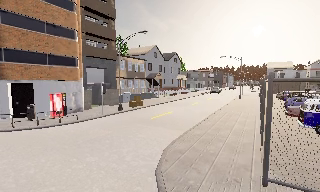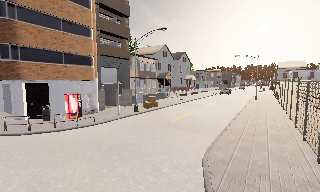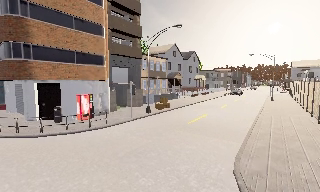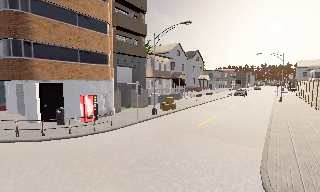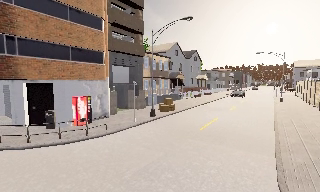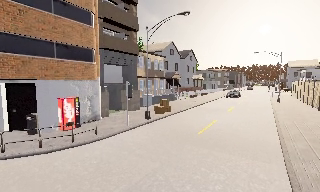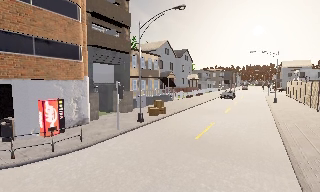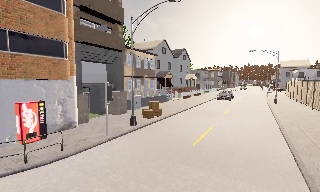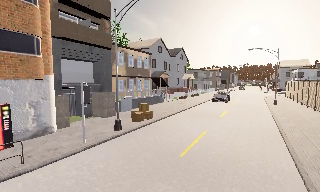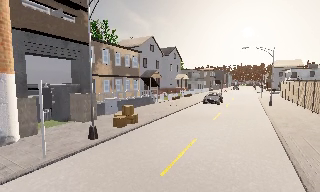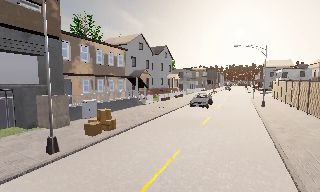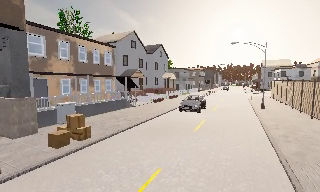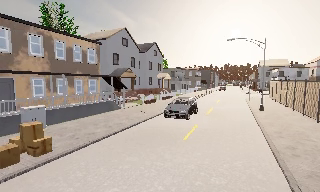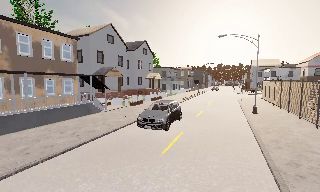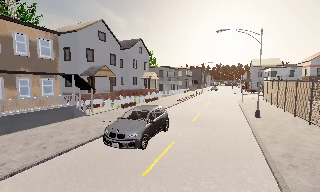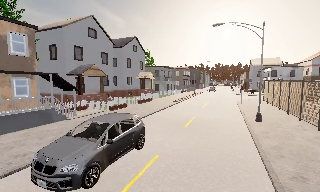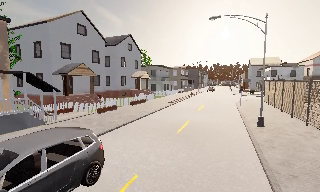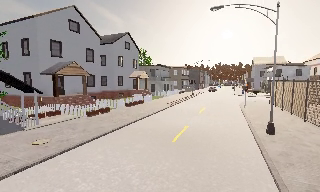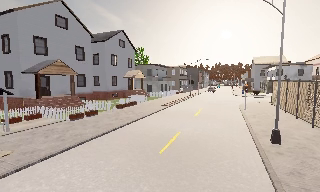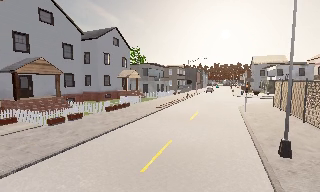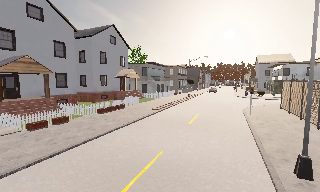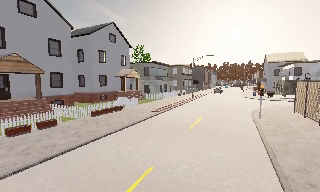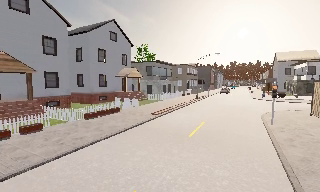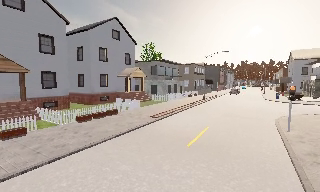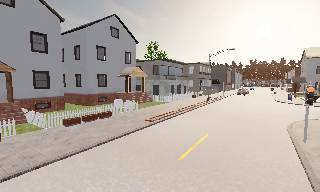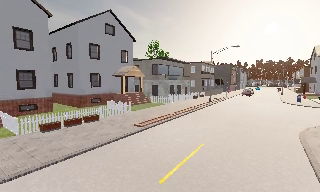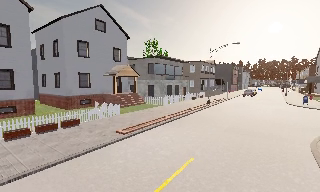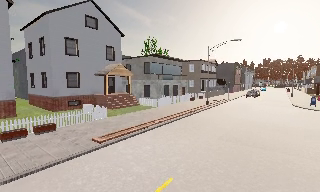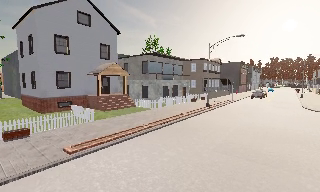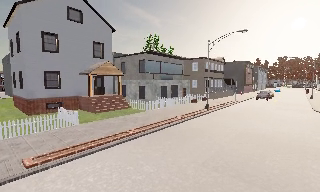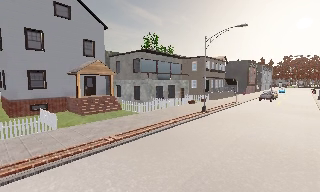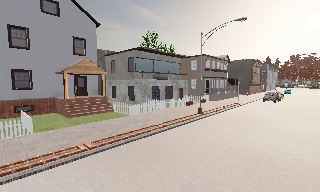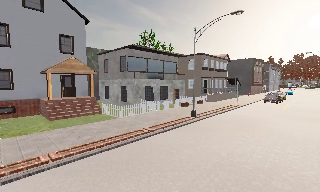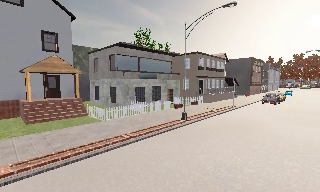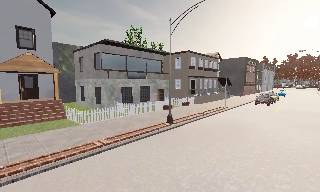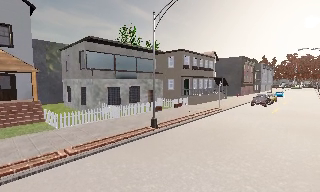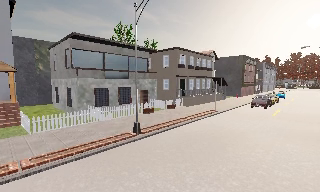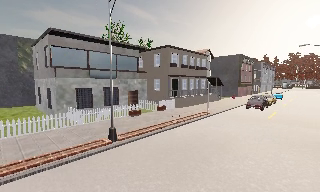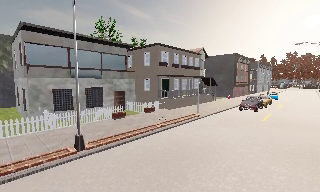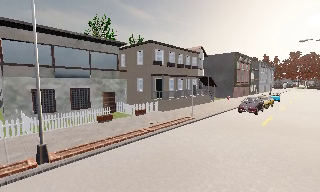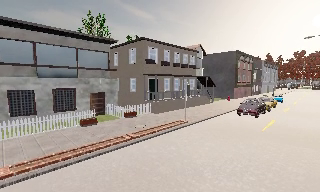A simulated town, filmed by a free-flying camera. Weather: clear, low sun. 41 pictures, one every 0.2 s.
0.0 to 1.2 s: The camera travels forward and to its left, about 6 m, so what stands in front looms larger.
1.2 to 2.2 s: The camera travels forward and to its right, about 7 m, so what stands in front looms larger. It gains speed.
2.2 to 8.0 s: The camera pans to its left, which is counterclockwise from overhead, by about 20 degrees. It travels forward and to its right, about 45 m, so what stands in front looms larger.
The film runs forward here.
